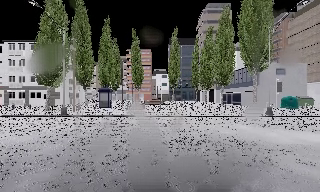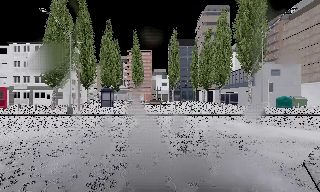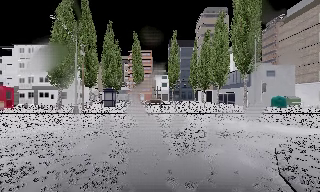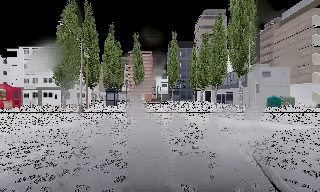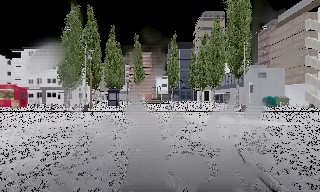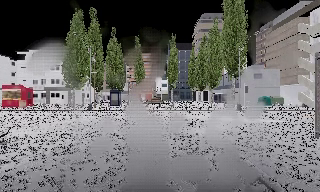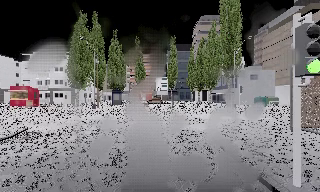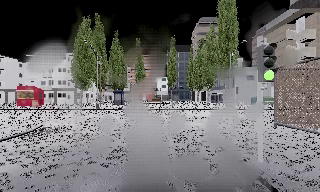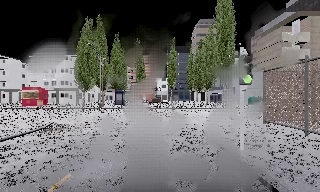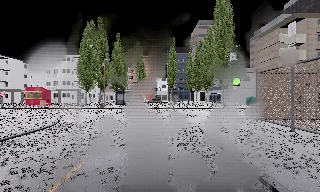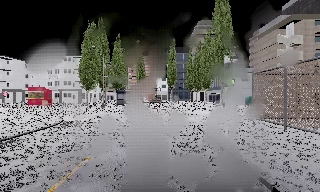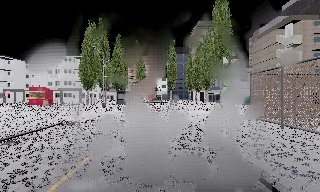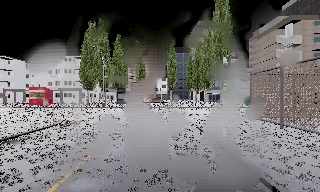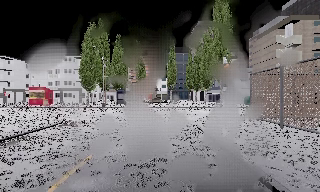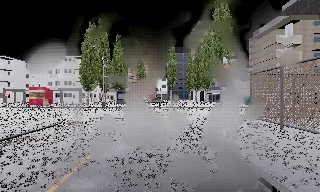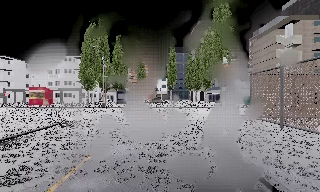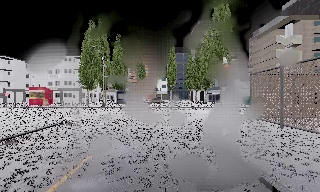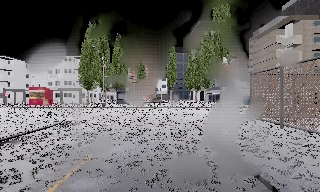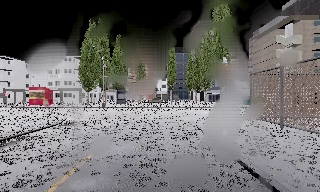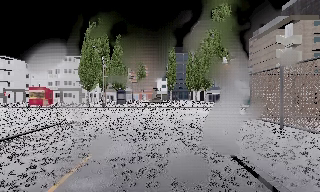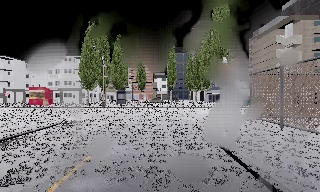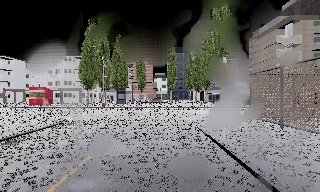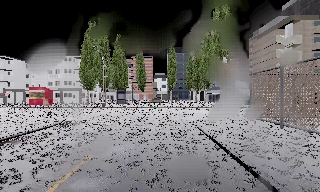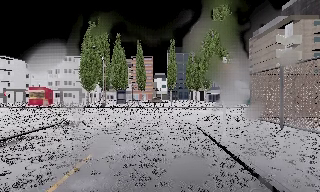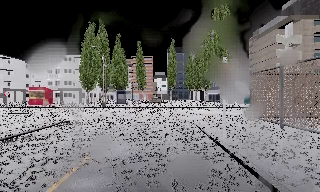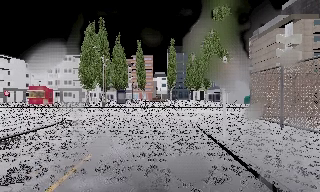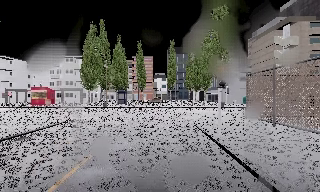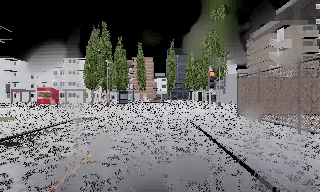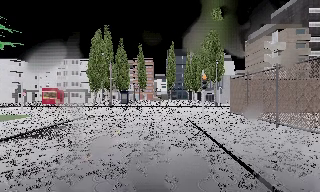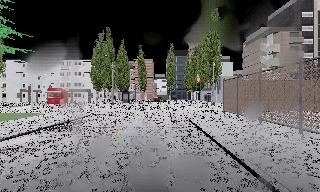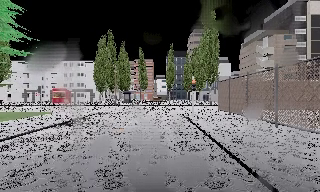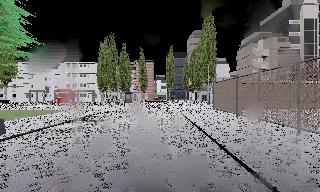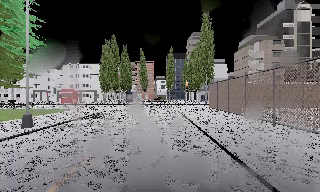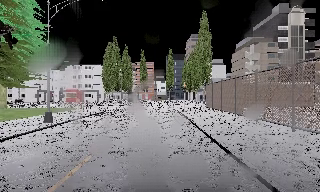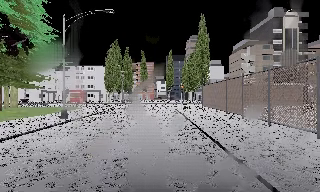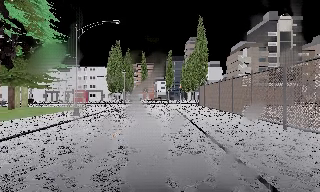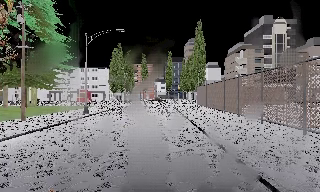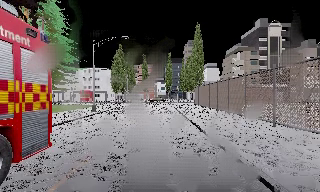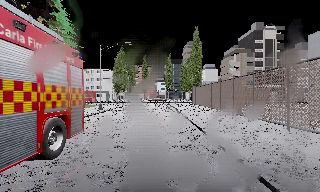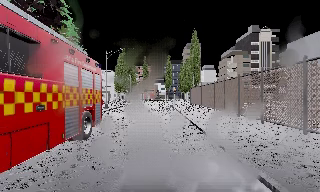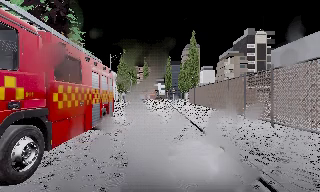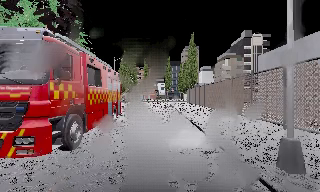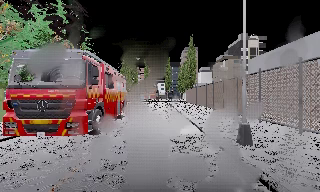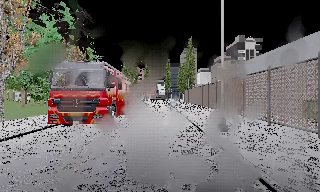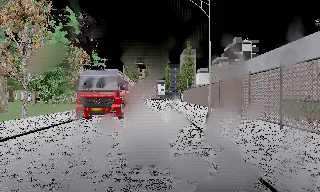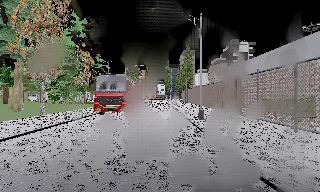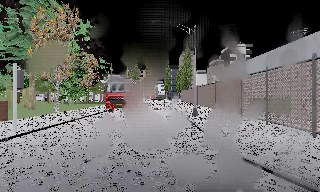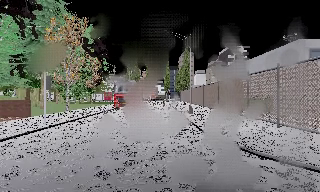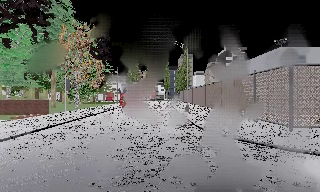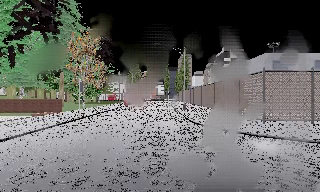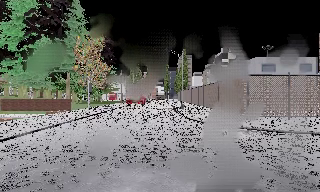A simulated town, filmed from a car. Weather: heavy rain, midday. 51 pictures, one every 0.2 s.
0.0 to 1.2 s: The camera travels backward, about 6 m, so what stands in front gets smaller.
1.2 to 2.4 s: The camera travels backward, about 3.5 m, so what stands in front gets smaller. It loses speed.
2.4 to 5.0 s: The camera keeps its place and its aim.
5.0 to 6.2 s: The camera travels backward, about 7 m, so what stands in front gets smaller. It gains speed.
6.2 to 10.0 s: The camera travels backward, about 35 m, so what stands in front gets smaller.
The film runs backward here.
